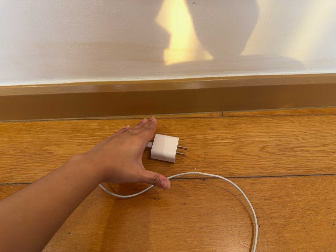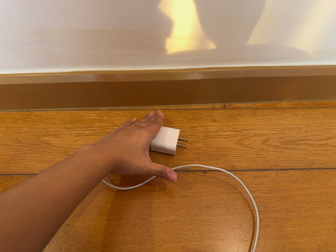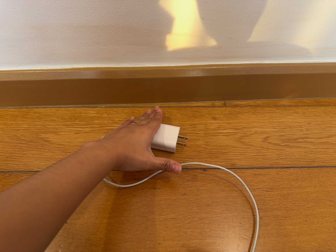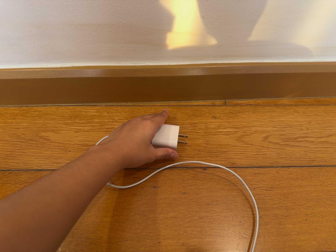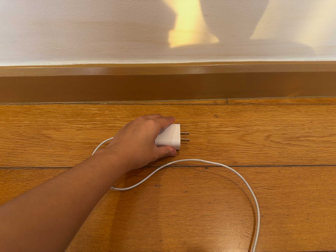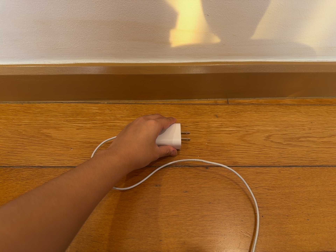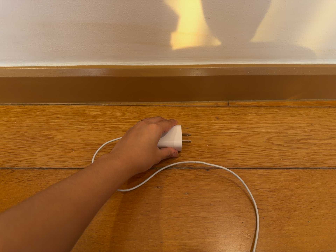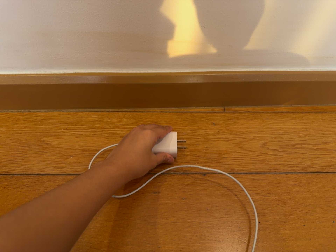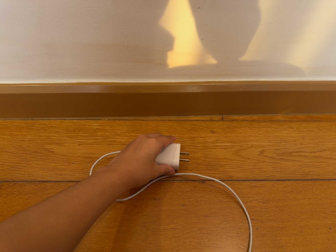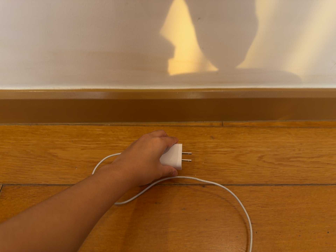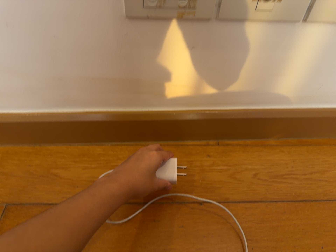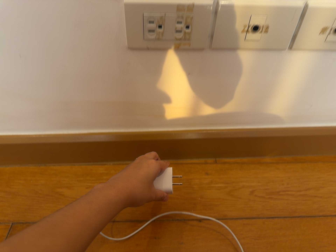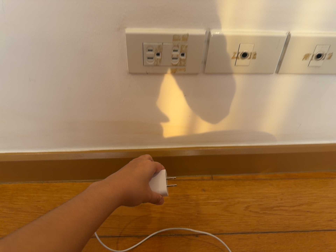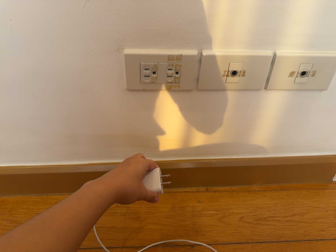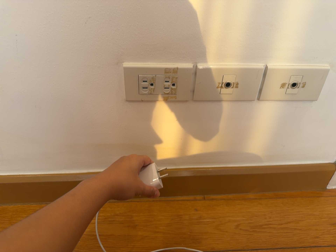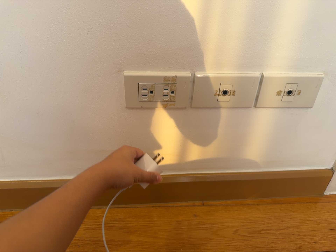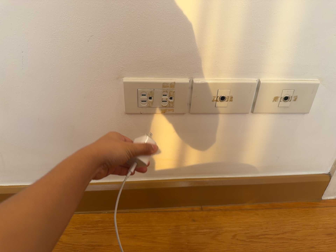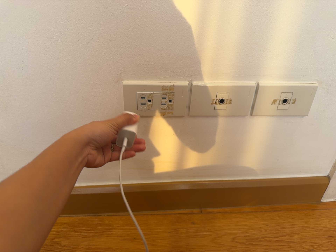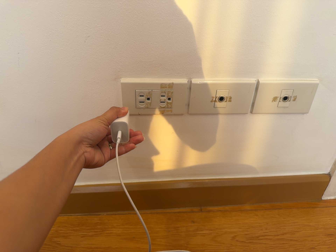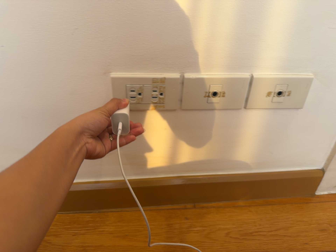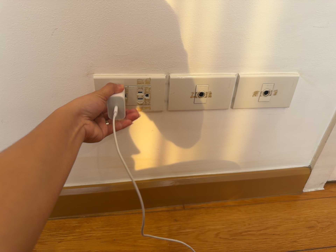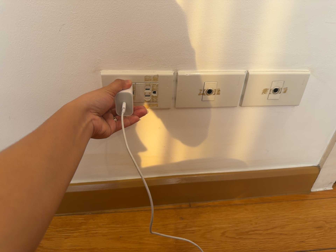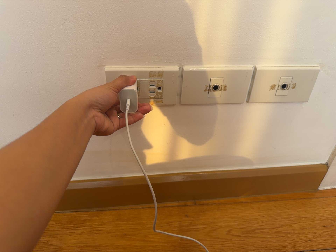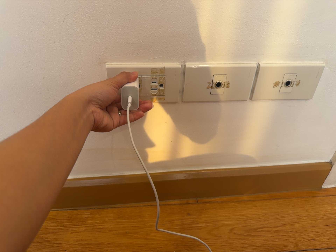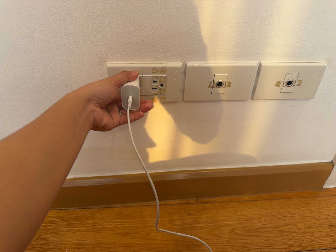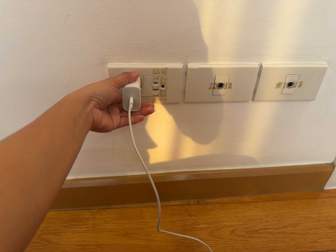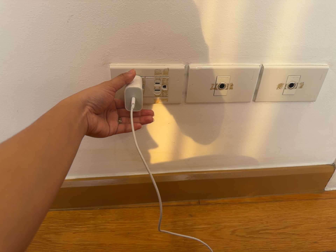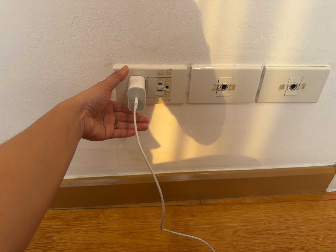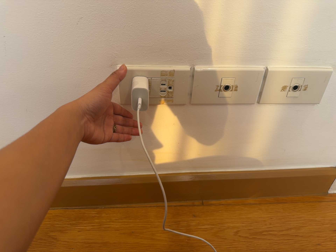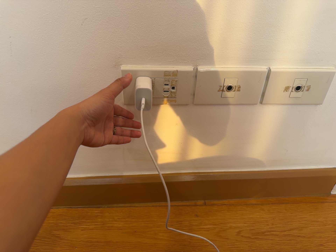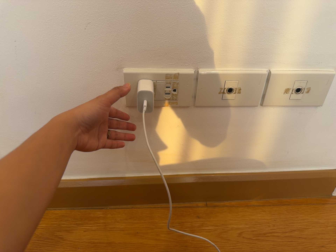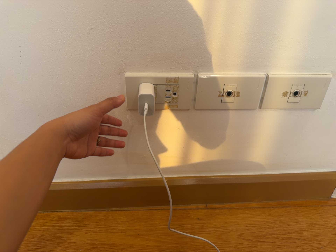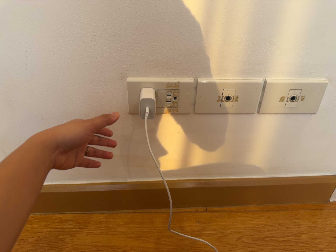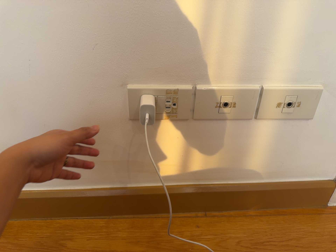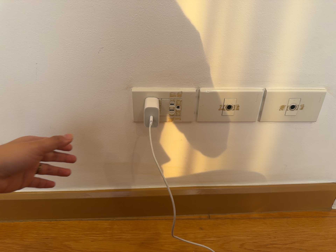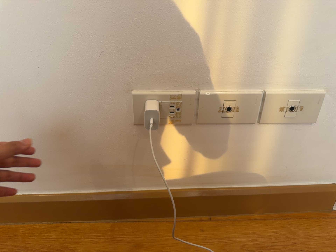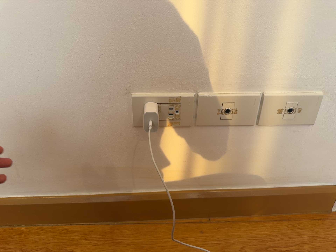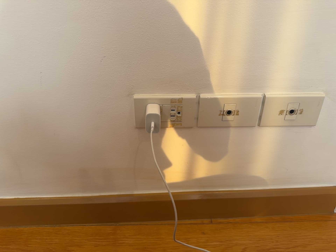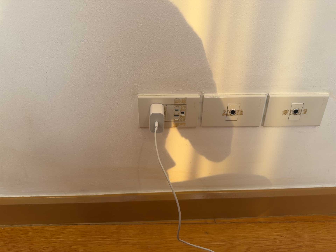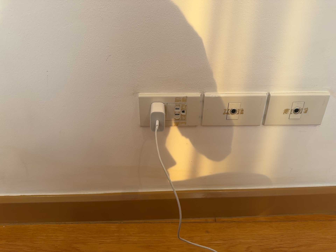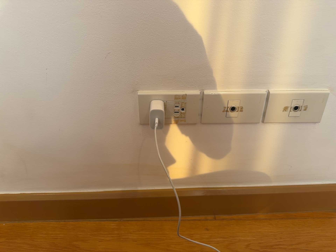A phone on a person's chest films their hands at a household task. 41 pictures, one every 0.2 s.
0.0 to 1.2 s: The camera shifts only a little, or ends up much as it began.
1.2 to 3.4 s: The camera travels backward, about 16 cm, so what stands in front gets smaller. Its aim tips toward the top of its view by about 25 degrees, and the scene shifts downward.
3.4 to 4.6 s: The camera shifts only a little, or ends up much as it began.
4.6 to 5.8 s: The camera keeps its place and its aim.
5.8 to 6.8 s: The camera shifts only a little, or ends up much as it began.
6.8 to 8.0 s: The camera keeps its place and its aim.
The film runs backward here.
